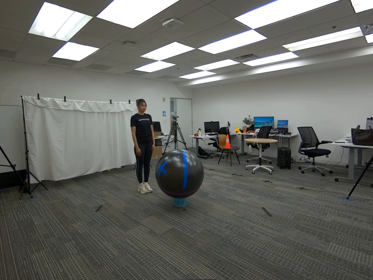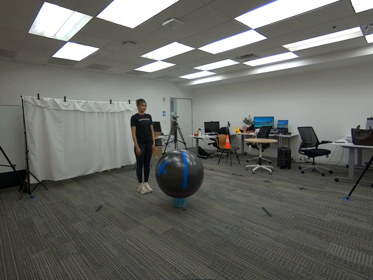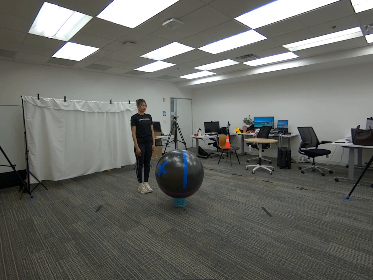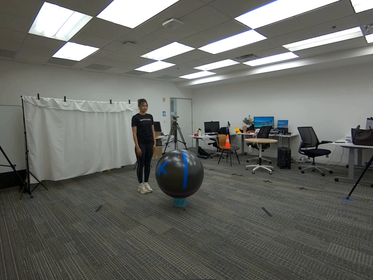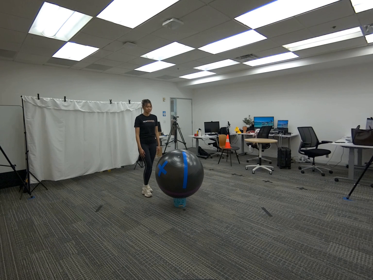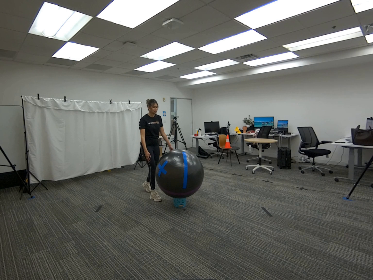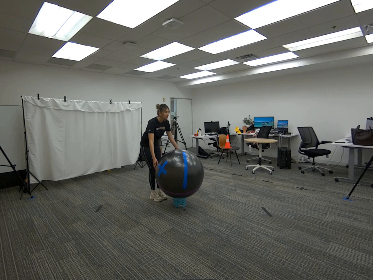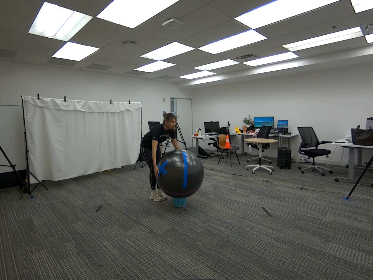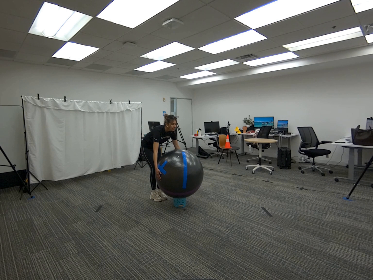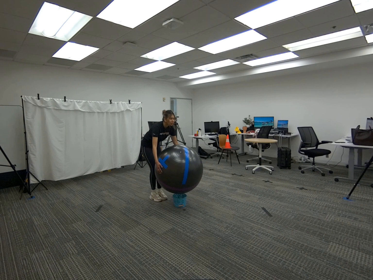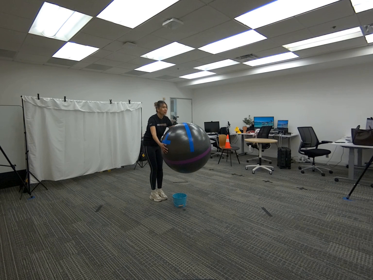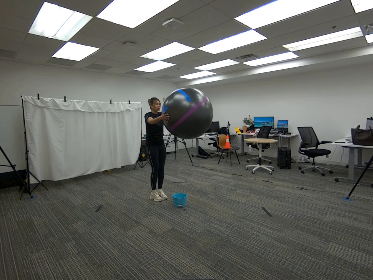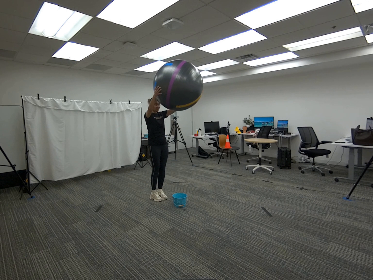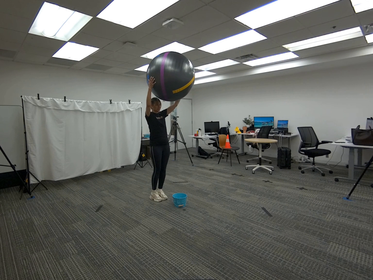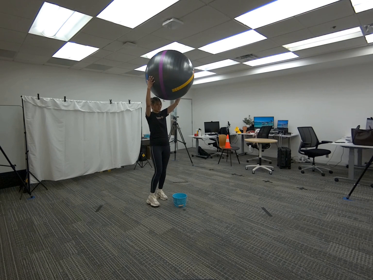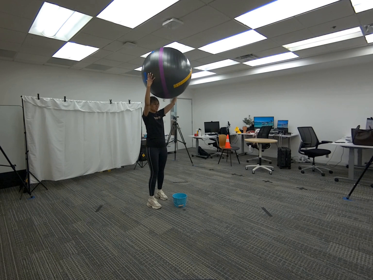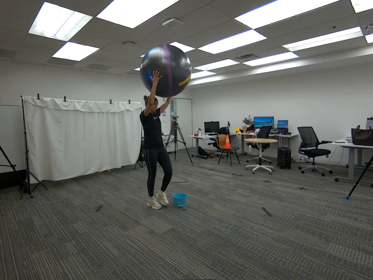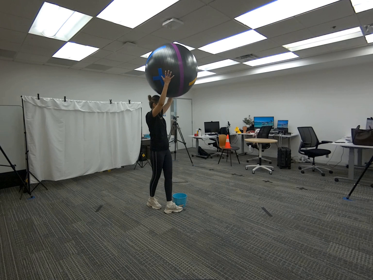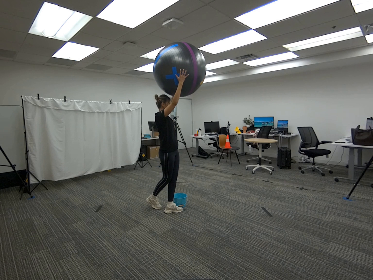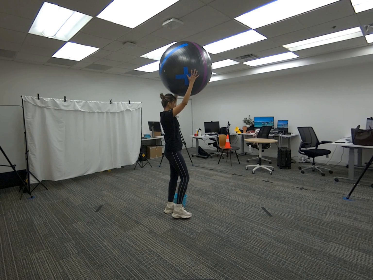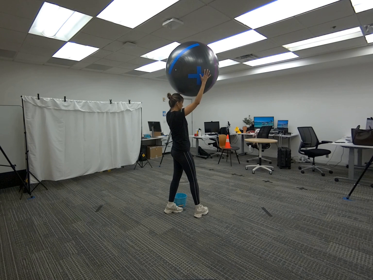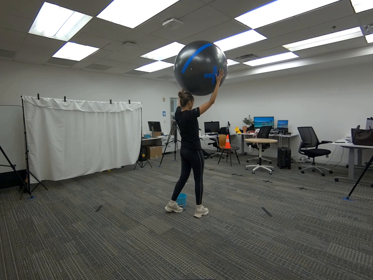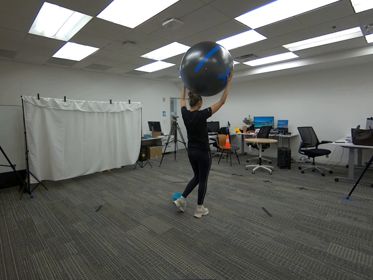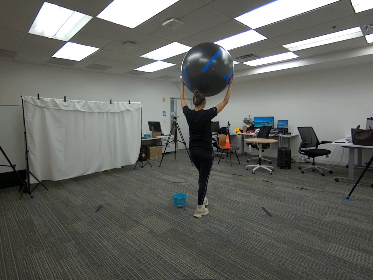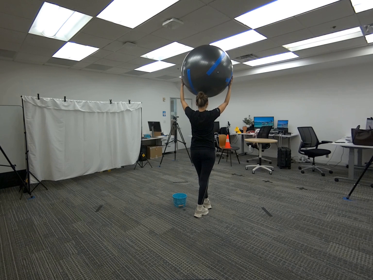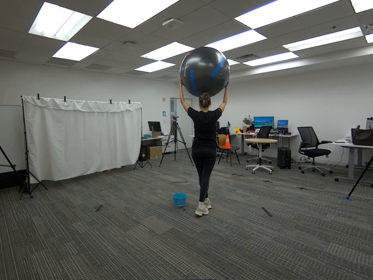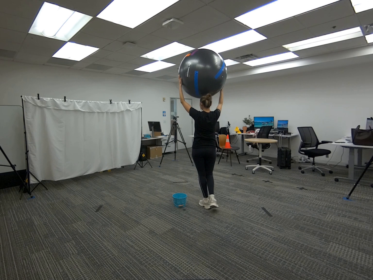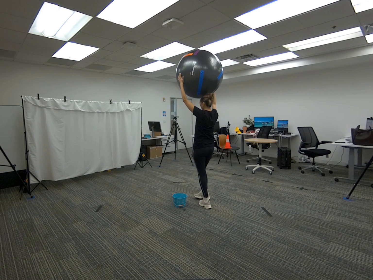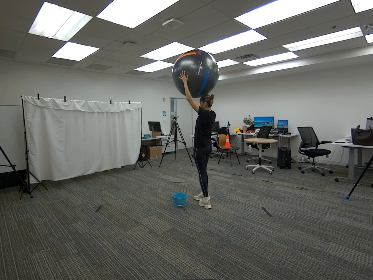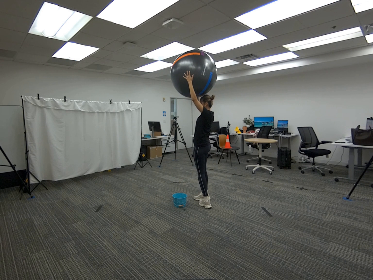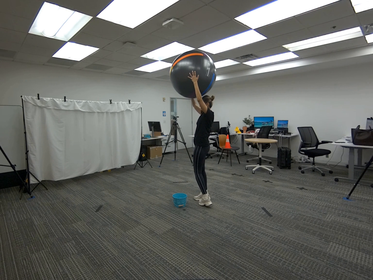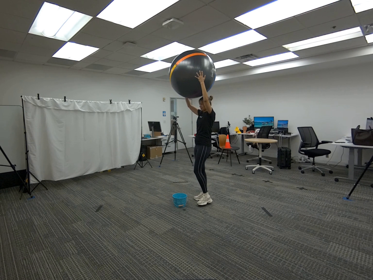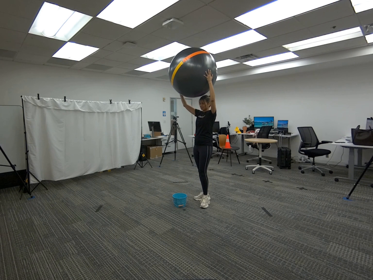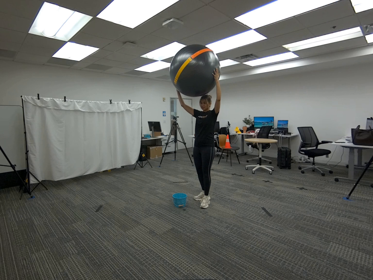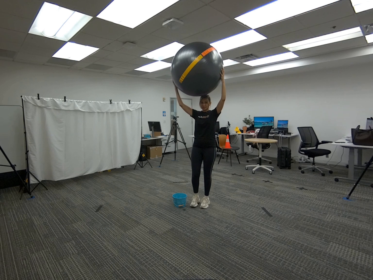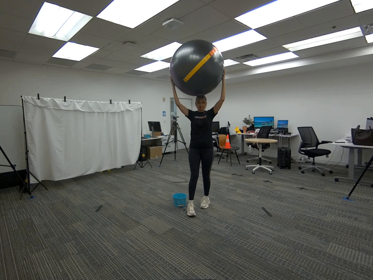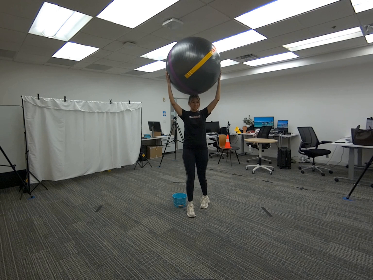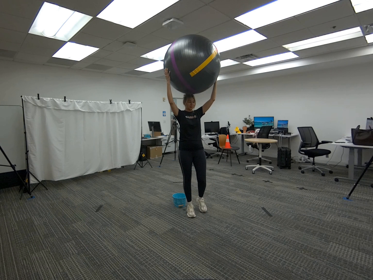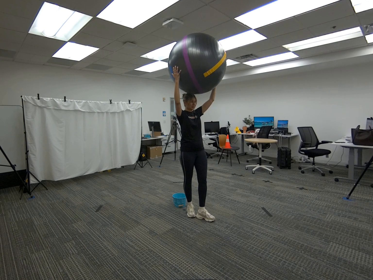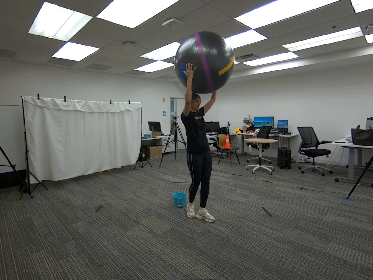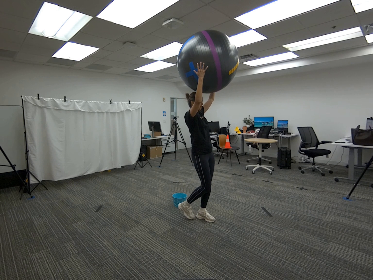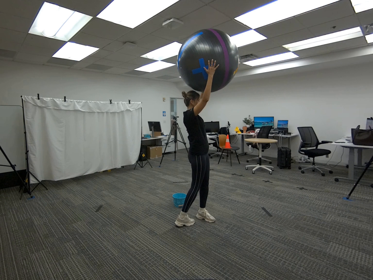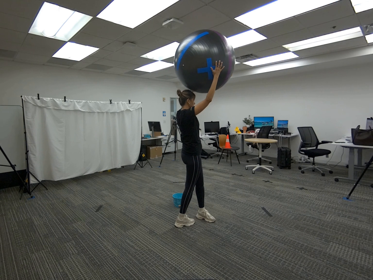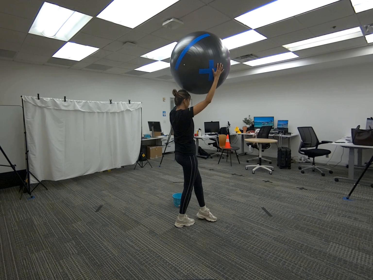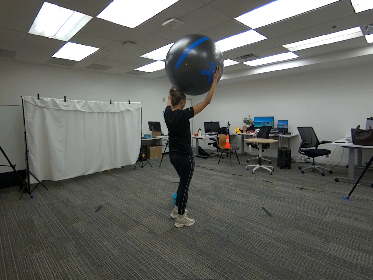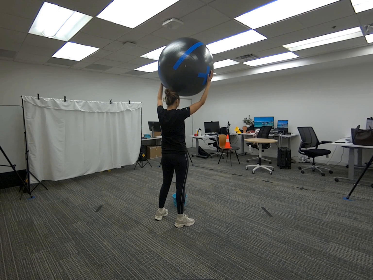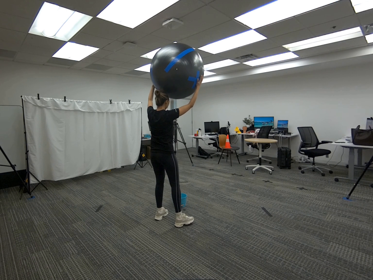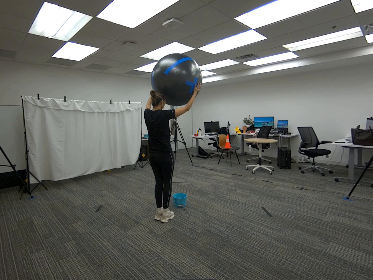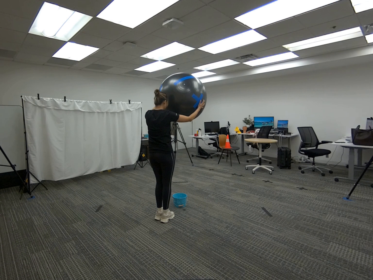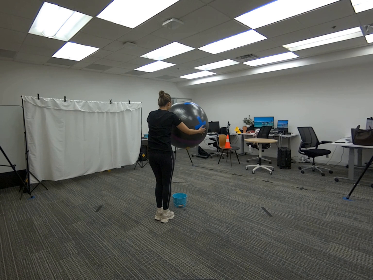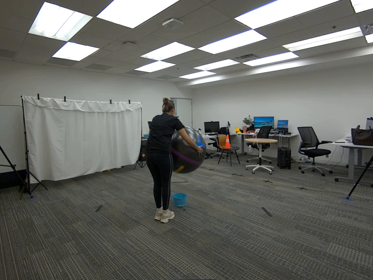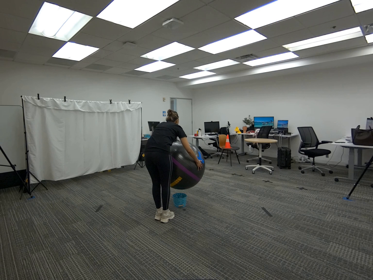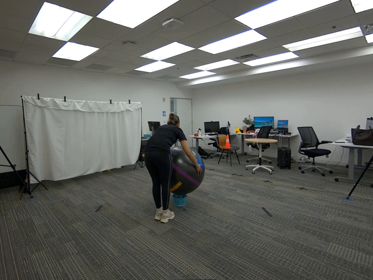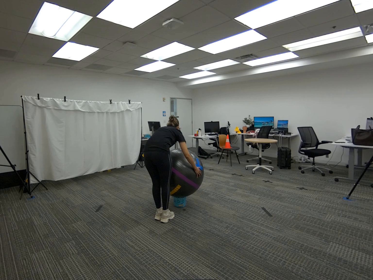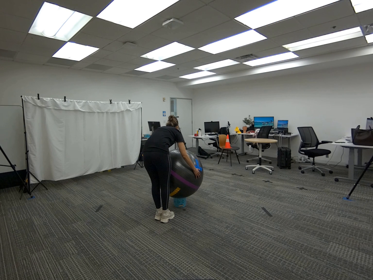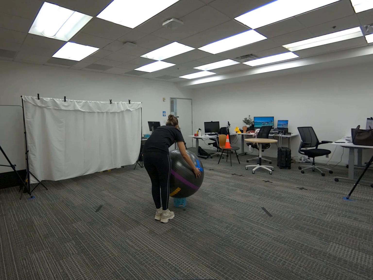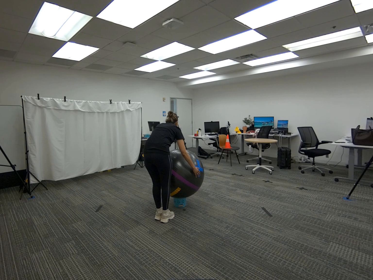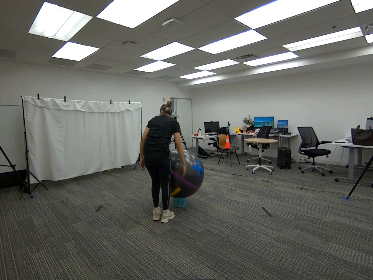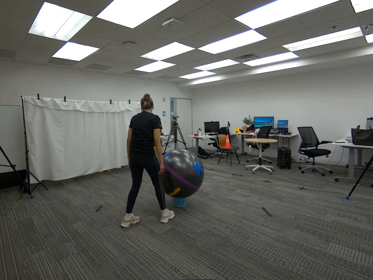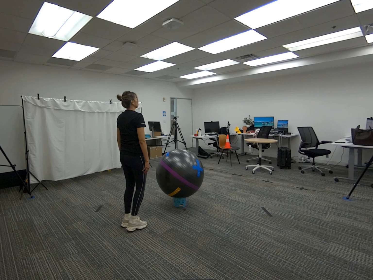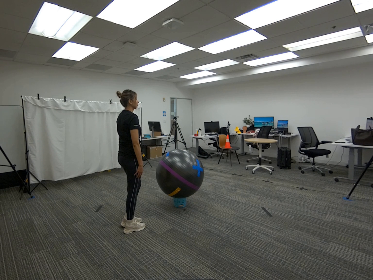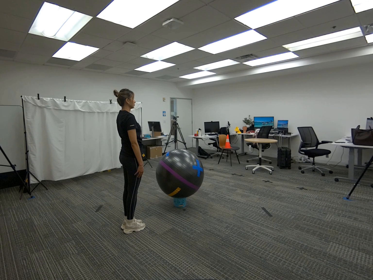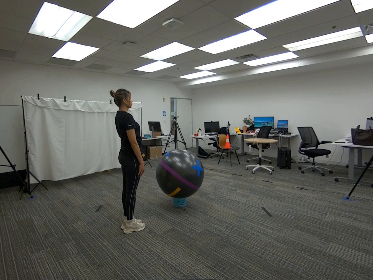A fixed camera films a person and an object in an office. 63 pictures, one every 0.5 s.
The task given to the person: Walk over to the yoga ball on the ground and lift the yoga ball above your head and slowly rotate while holding the yoga ball. Place the yoga ball within the bounding area when complete.
